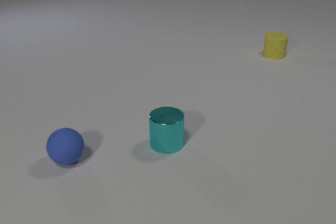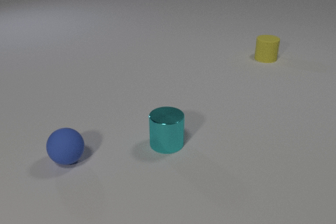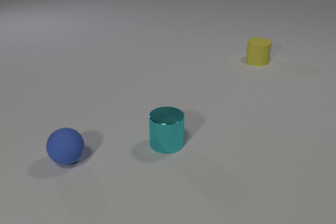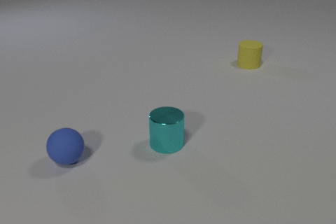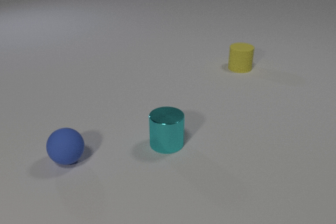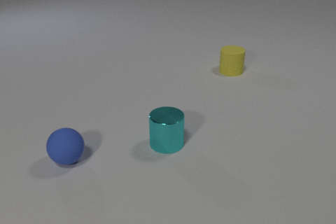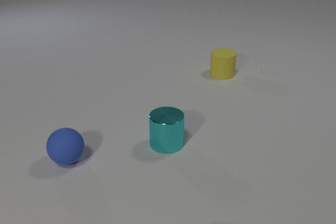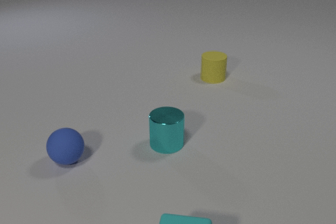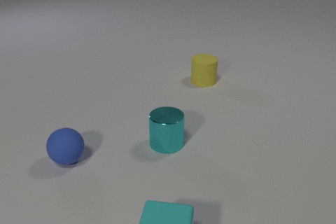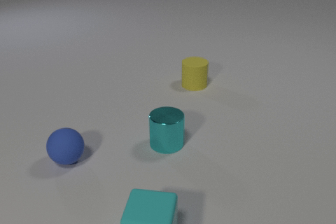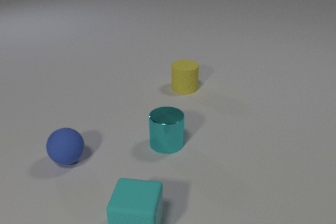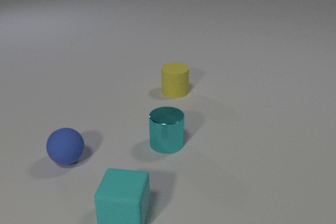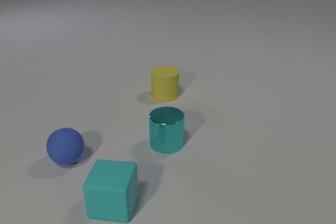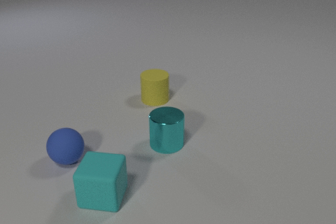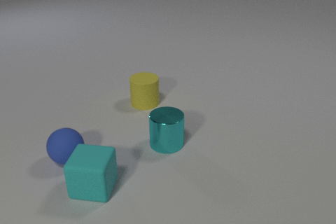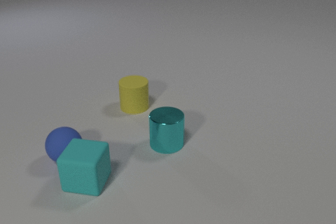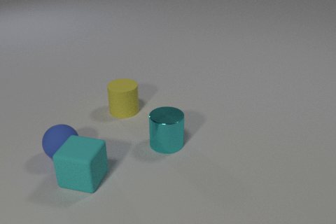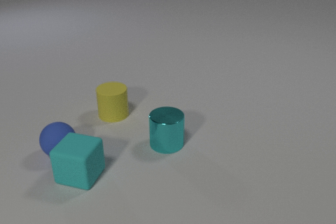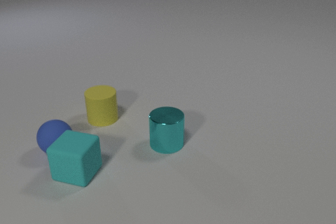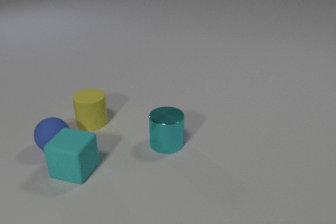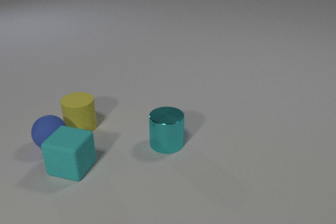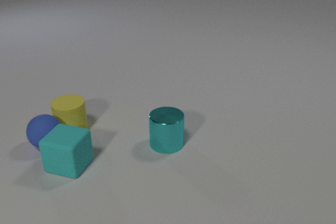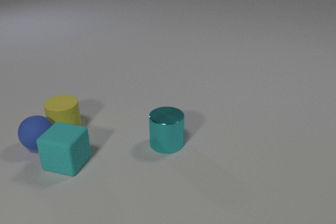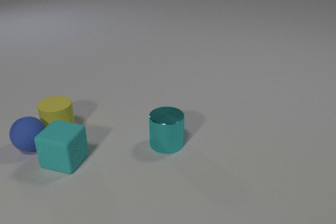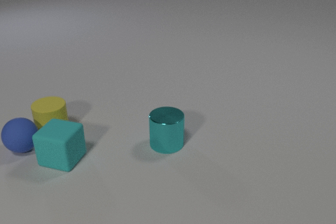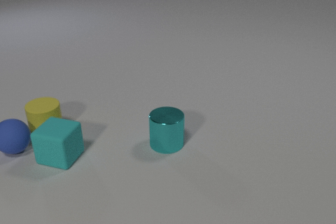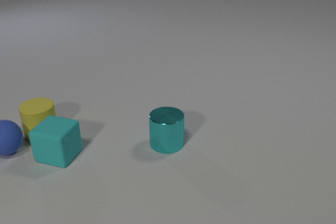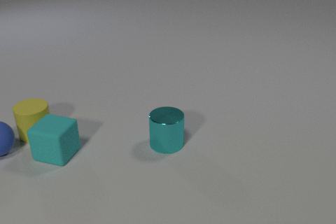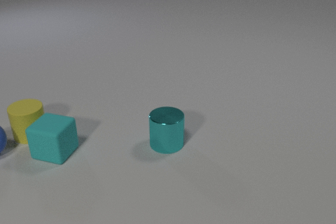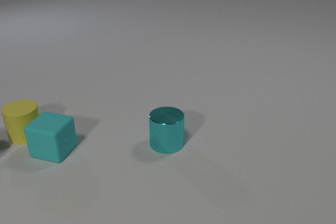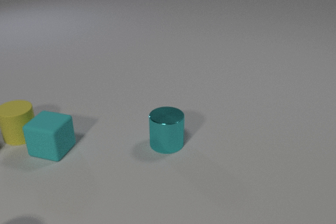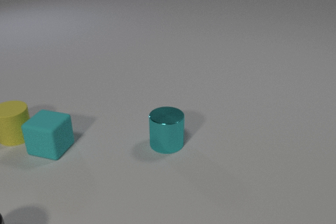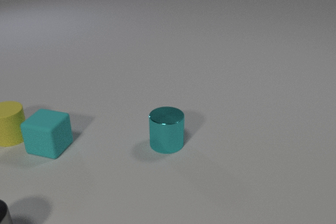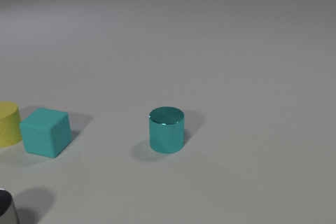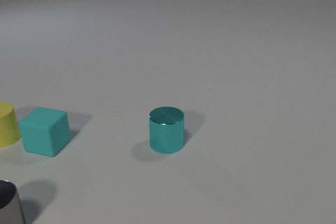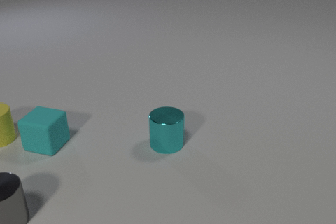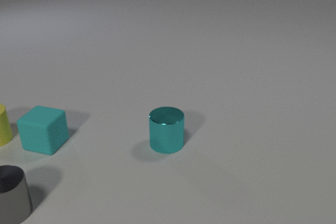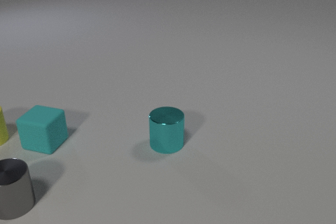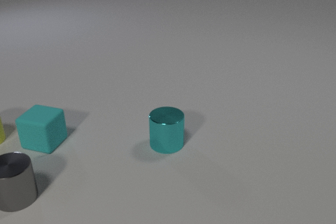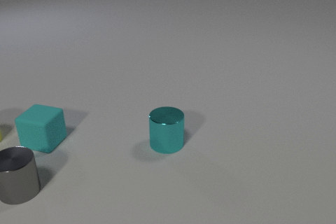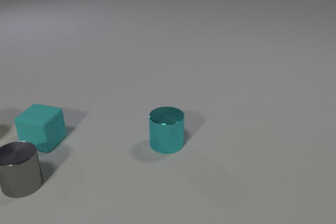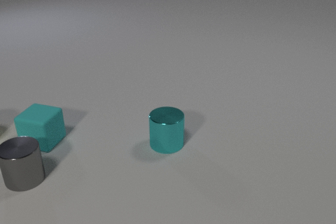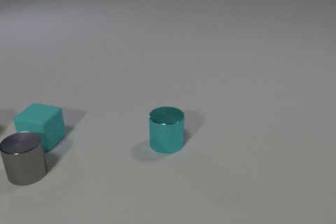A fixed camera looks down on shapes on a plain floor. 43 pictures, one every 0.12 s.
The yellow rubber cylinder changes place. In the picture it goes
to the left.
The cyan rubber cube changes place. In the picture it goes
away from the camera.
0.00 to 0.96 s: The cyan rubber cube comes in at the bottom edge, slides away from the camera and to the left. The yellow rubber cylinder slides toward the camera and to the left.
0.96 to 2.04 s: The cyan rubber cube slides away from the camera and to the left. The blue rubber sphere rolls away from the camera. The yellow rubber cylinder slides to the left and toward the camera. The cyan rubber cube and the blue rubber sphere collide.
2.04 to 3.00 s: The cyan rubber cube slides away from the camera and to the left. The blue rubber sphere rolls to the left and away from the camera. The yellow rubber cylinder slides to the left. The blue rubber sphere and the yellow rubber cylinder collide.
3.00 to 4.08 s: The cyan rubber cube slides away from the camera and to the left. The blue rubber sphere rolls to the left, leaves at the left edge. The gray metal cylinder comes in at the bottom edge, slides away from the camera and to the right. The yellow rubber cylinder slides to the left.
4.08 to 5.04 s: The cyan rubber cube slides away from the camera. The gray metal cylinder slides away from the camera. The yellow rubber cylinder slides to the left, leaves at the left edge.
What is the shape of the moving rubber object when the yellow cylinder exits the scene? cube.
How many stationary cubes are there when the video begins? 0.
What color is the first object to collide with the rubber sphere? cyan.
